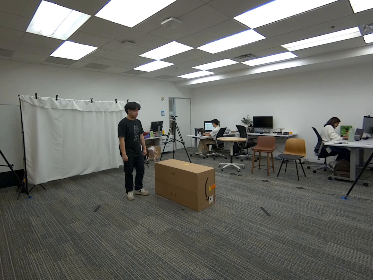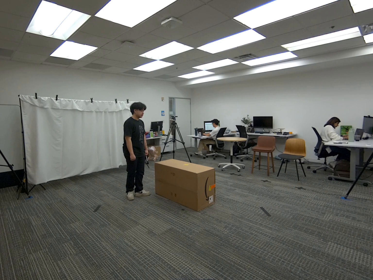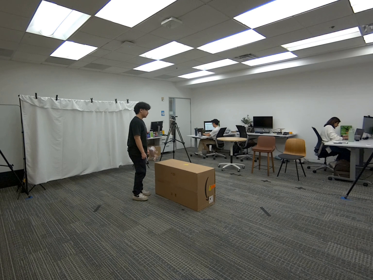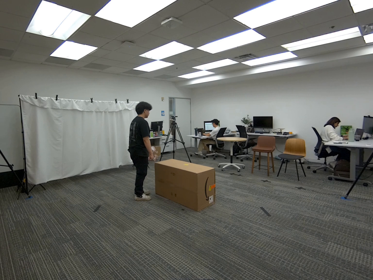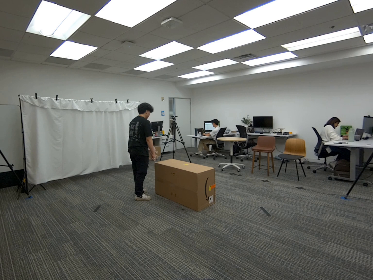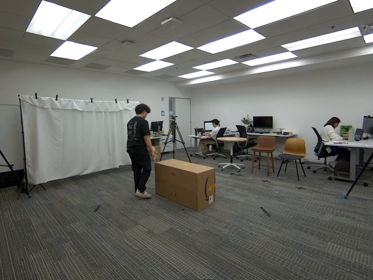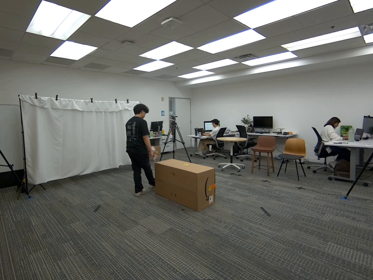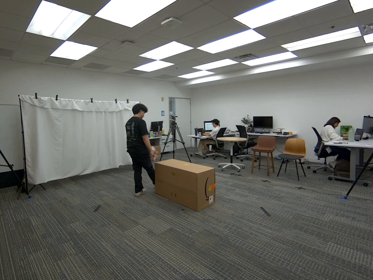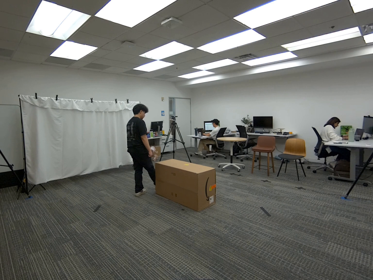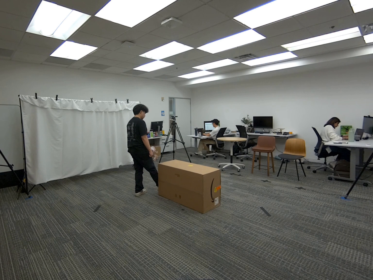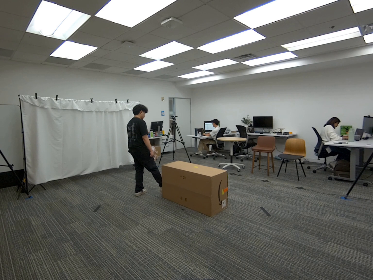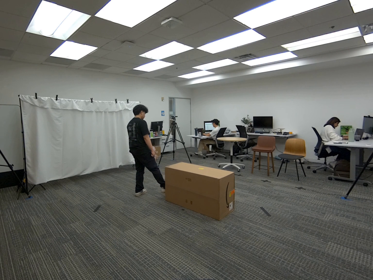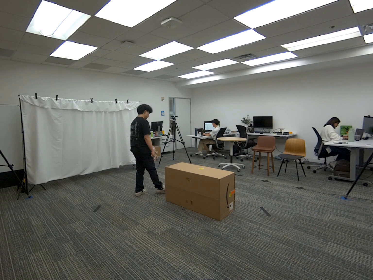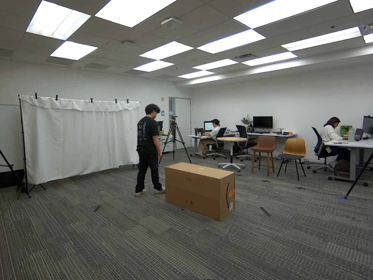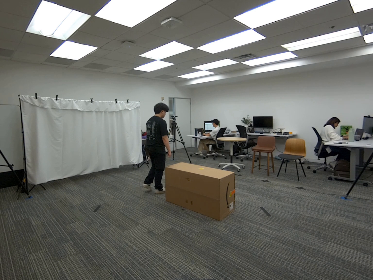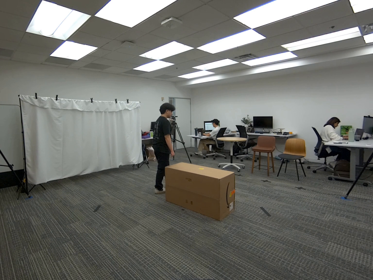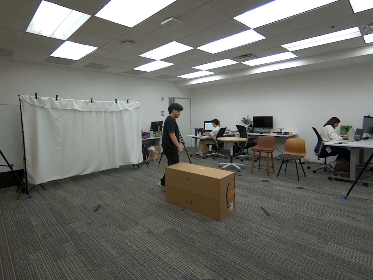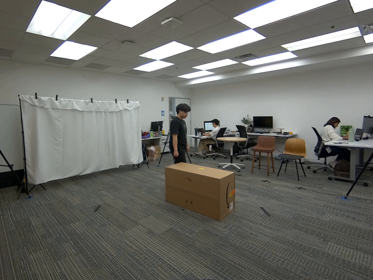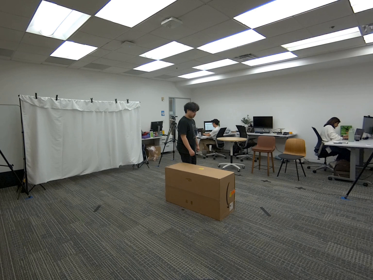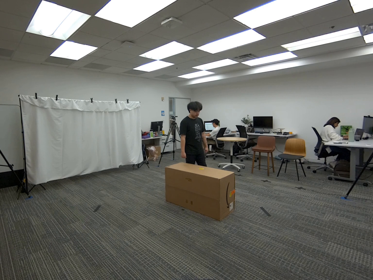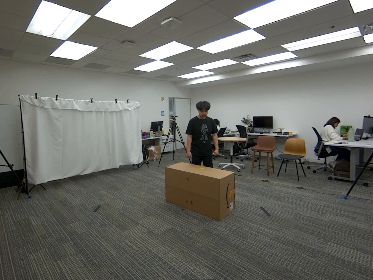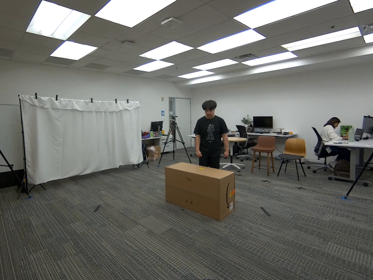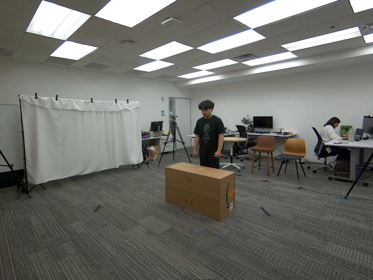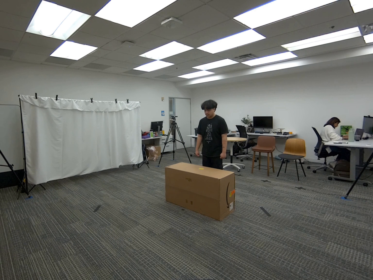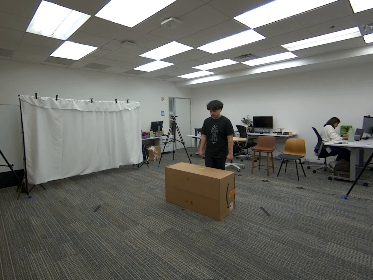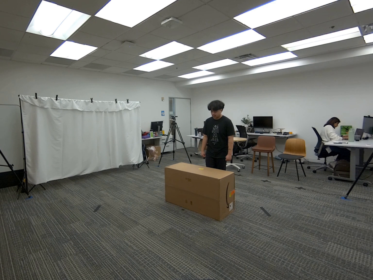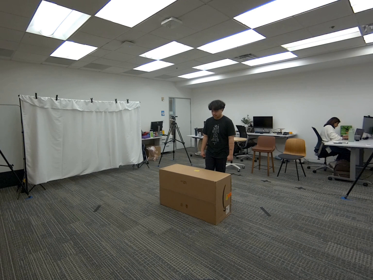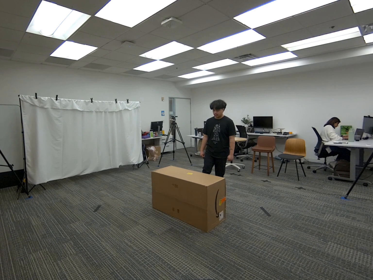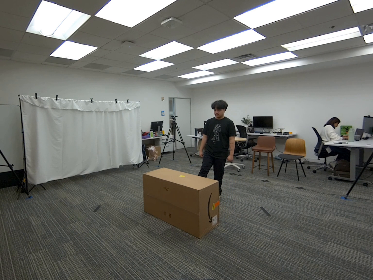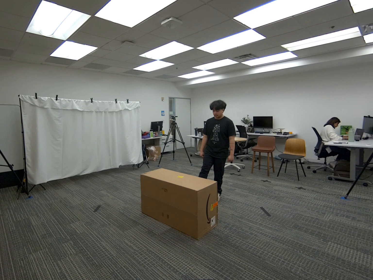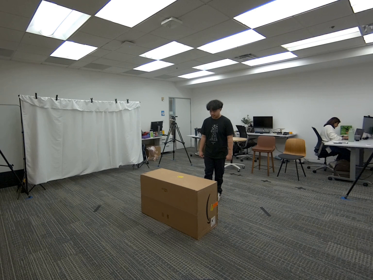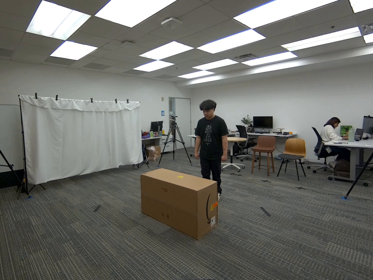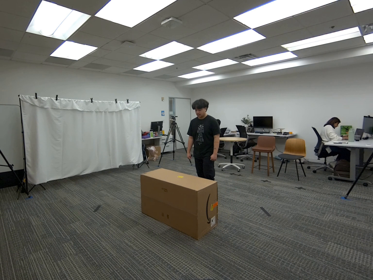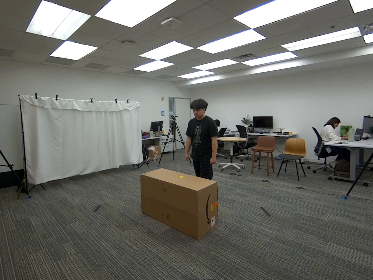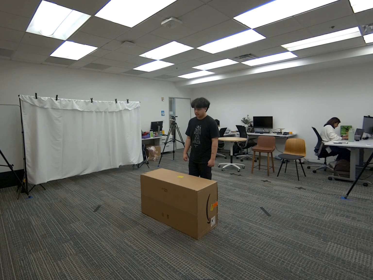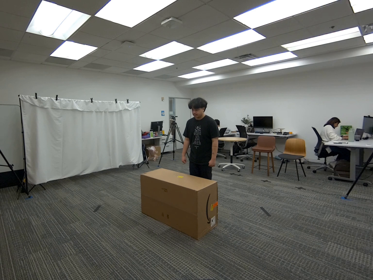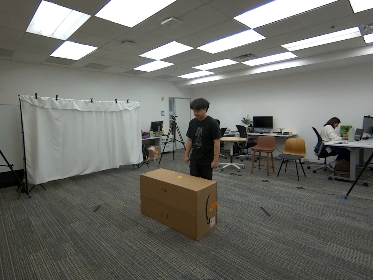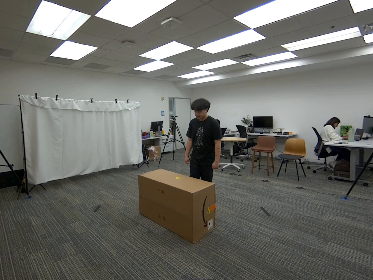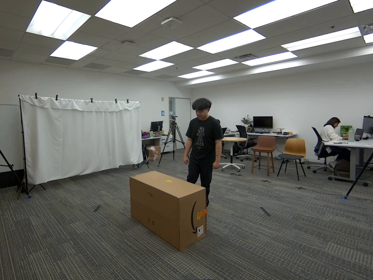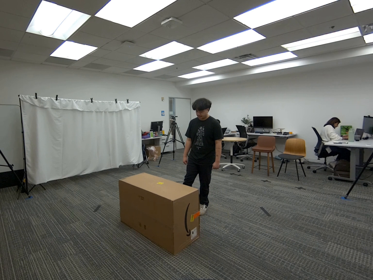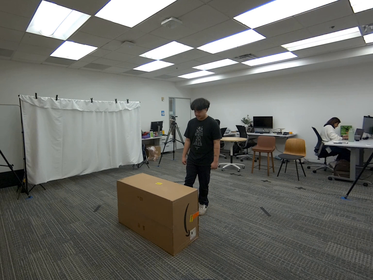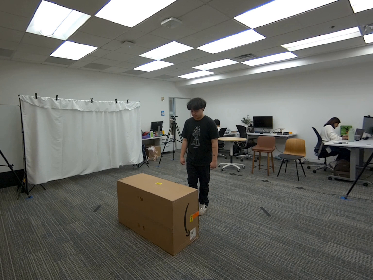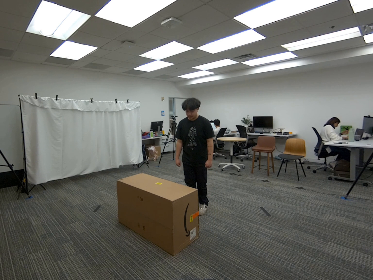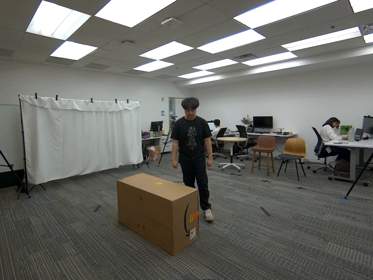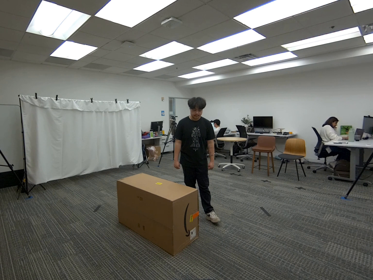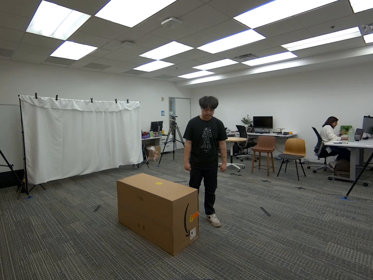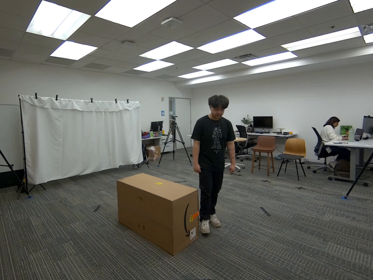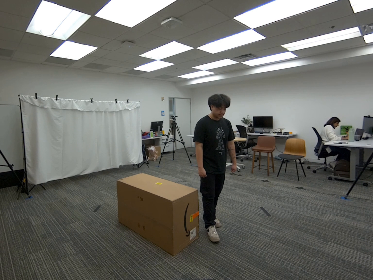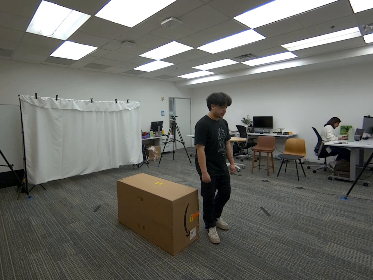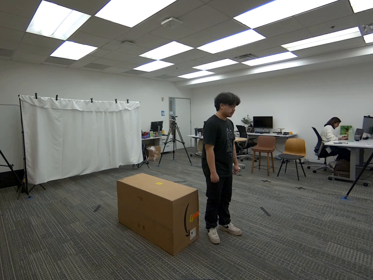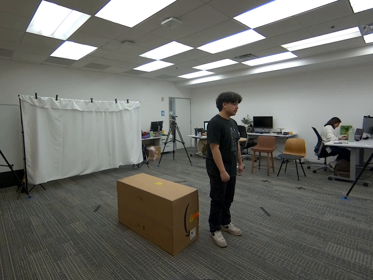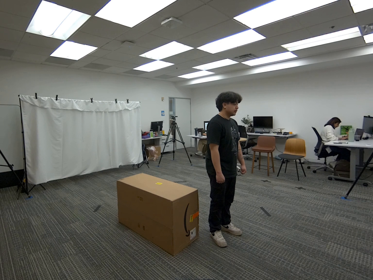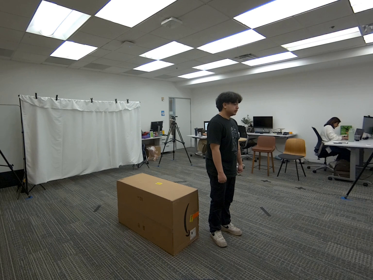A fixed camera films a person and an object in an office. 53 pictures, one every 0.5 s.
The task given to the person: Walk over to the giant cardboard box and use your right foot to push giant cardboard box within the bounding area. Step away when complete.
